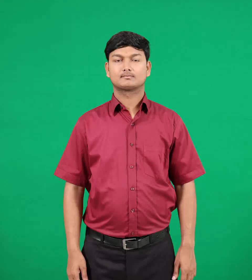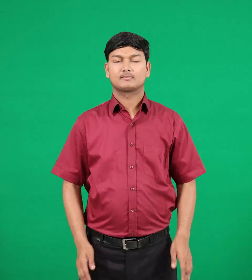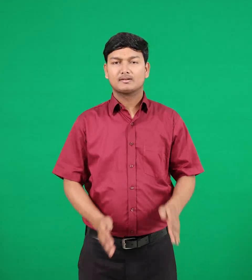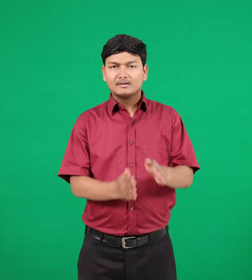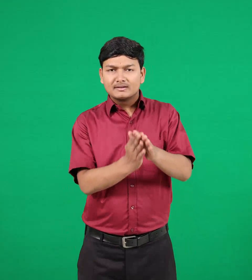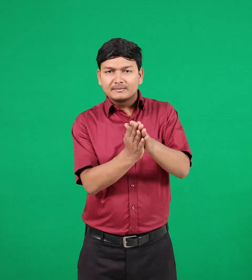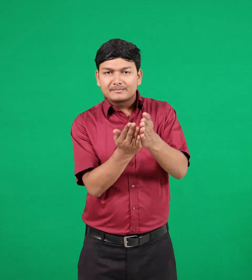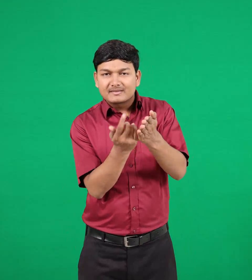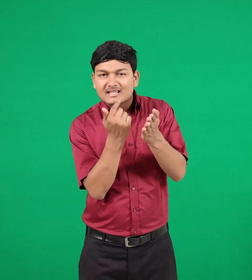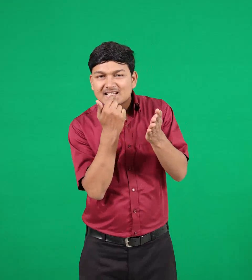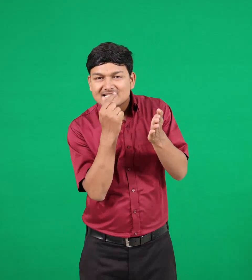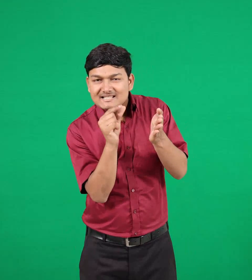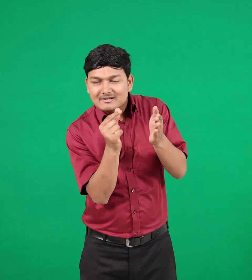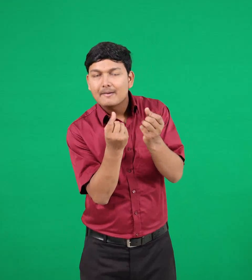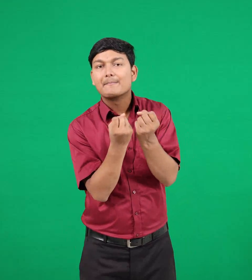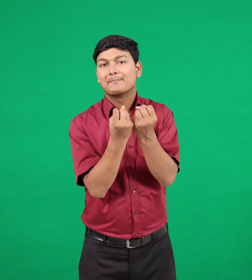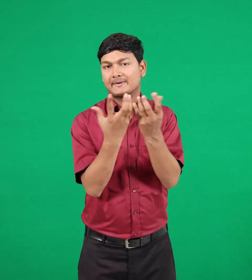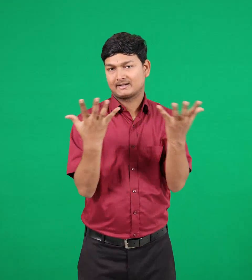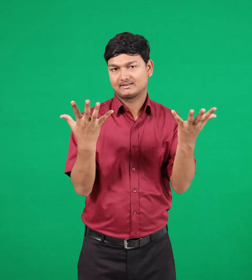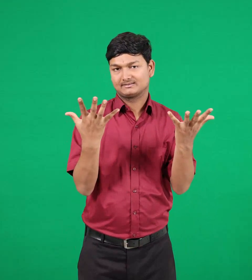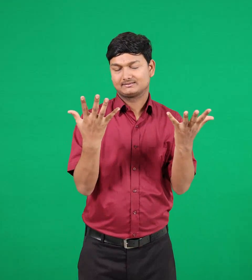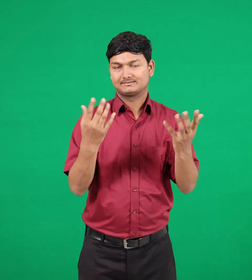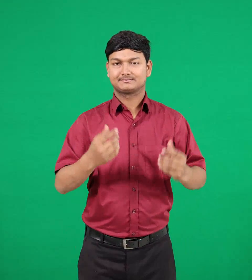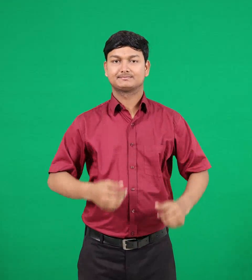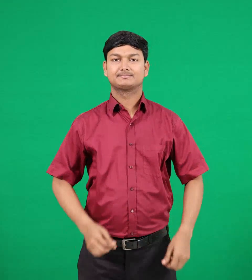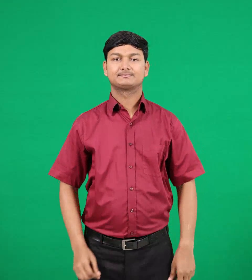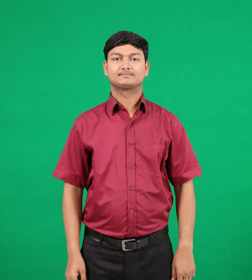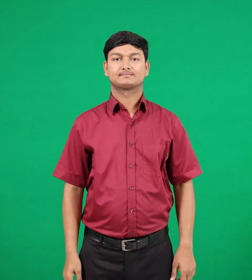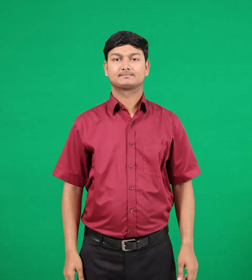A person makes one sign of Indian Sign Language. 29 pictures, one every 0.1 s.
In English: pearls
